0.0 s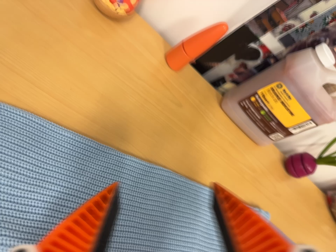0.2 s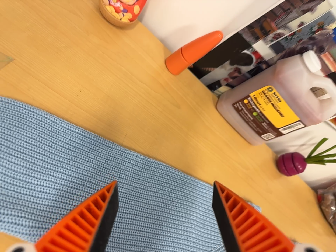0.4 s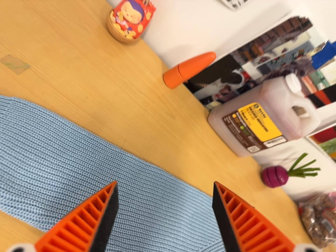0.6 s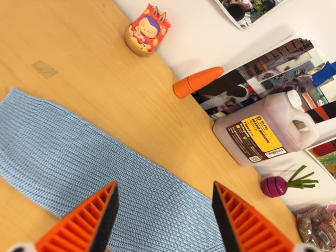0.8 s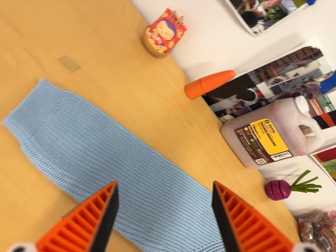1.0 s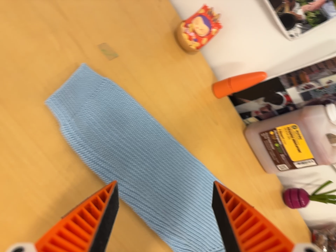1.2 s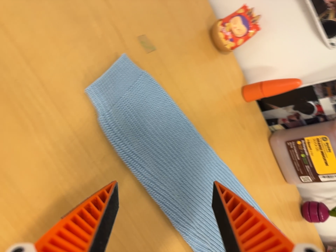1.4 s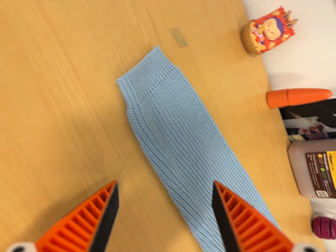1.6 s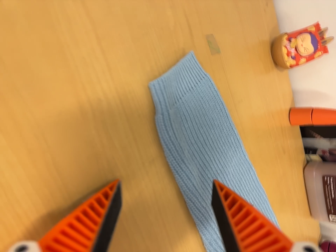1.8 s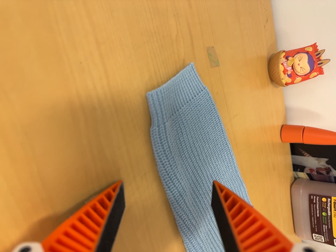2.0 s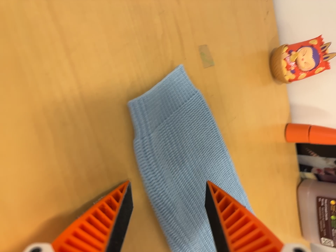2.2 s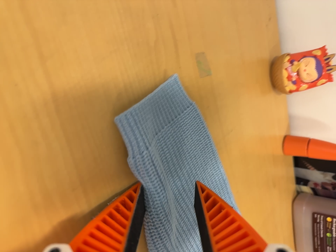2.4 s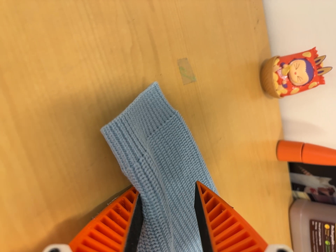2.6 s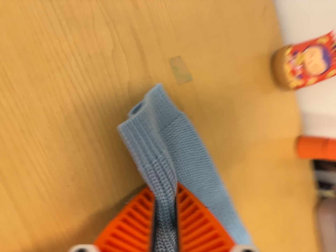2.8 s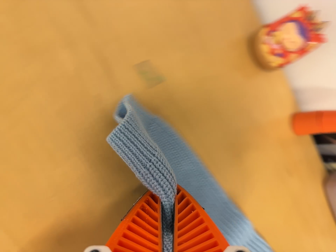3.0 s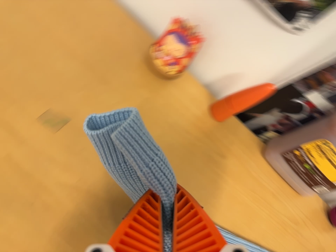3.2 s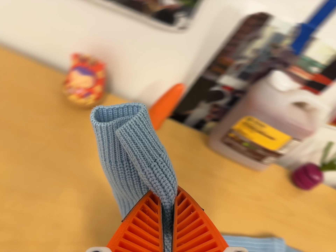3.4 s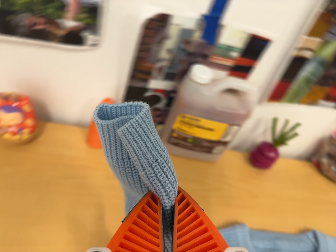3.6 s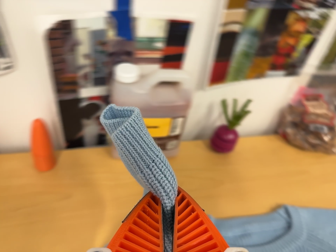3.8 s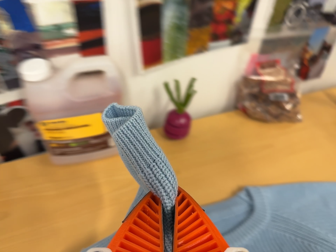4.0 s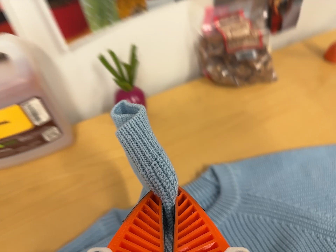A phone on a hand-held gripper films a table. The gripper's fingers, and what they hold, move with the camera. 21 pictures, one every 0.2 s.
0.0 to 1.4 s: The camera travels to its left and backward, about 18 cm, so close, fixed things drift to the right. It rolls about its line of sight by about 25 degrees, and the scene rotates clockwise.
1.4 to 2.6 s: The camera travels forward and toward the top of its view, about 12 cm, so what stands in front looms larger.
2.6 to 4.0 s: The camera travels to its right, about 60 cm, so close, fixed things drift to the left. It rolls about its line of sight by about 90 degrees, and the scene rotates counterclockwise.
The film runs forward here.
